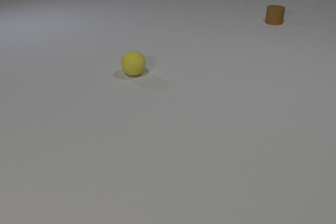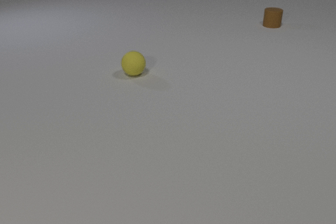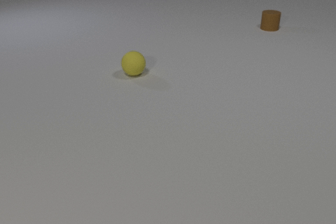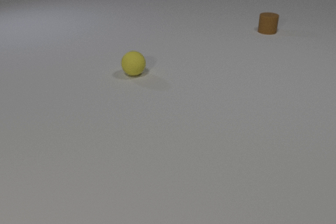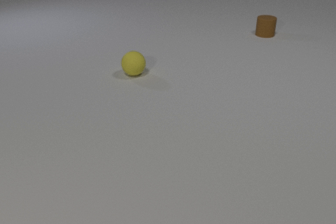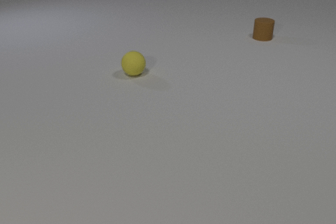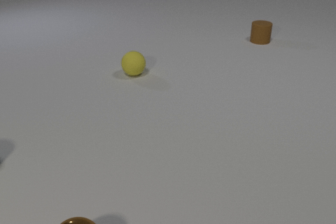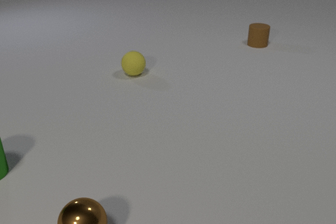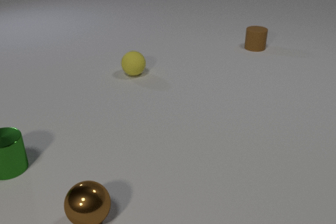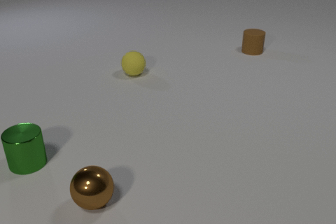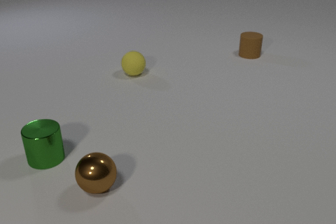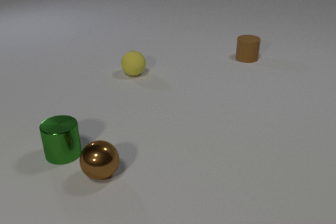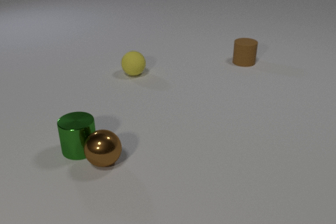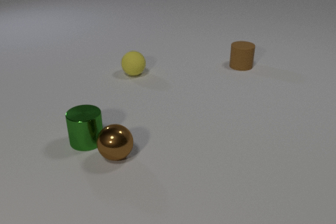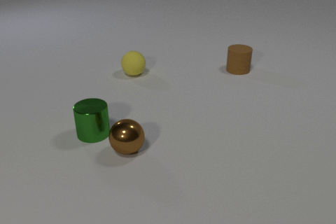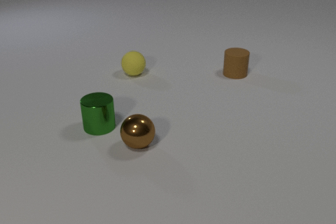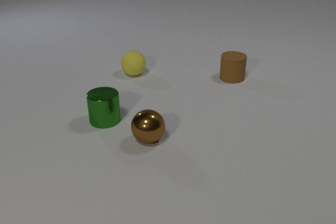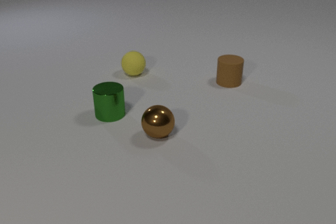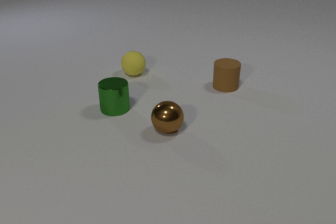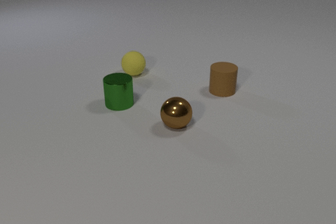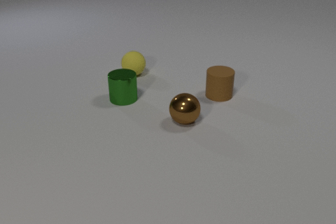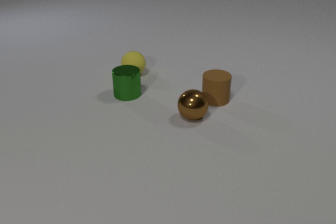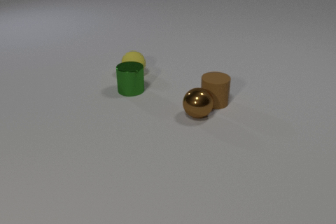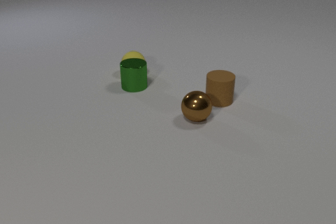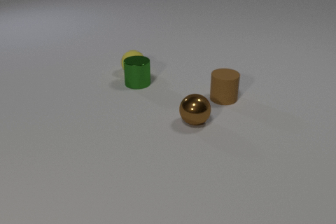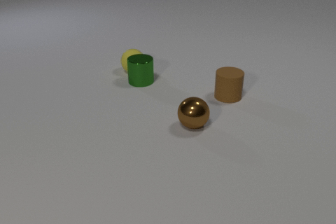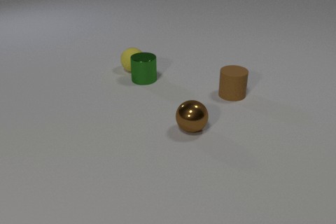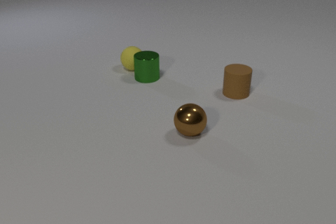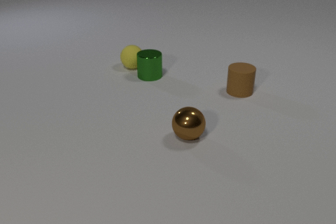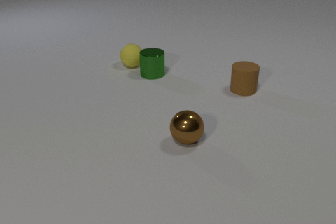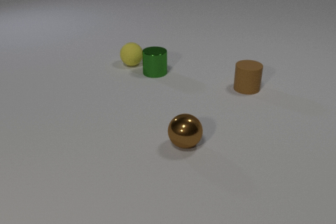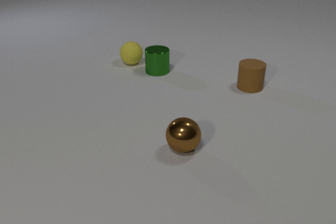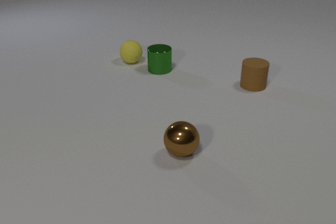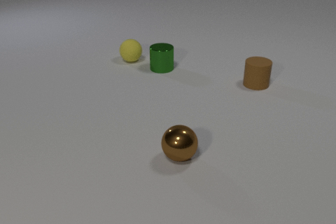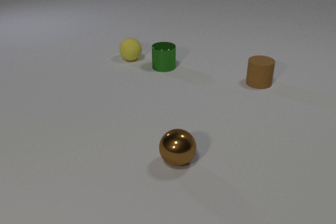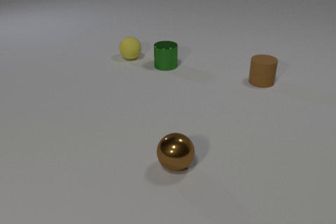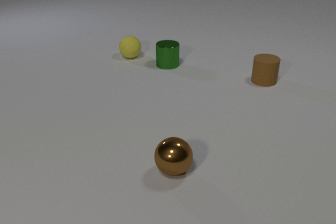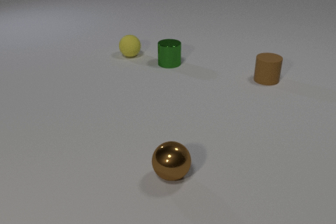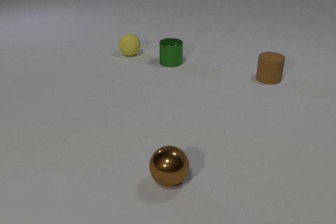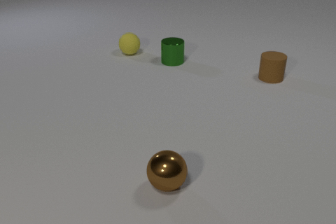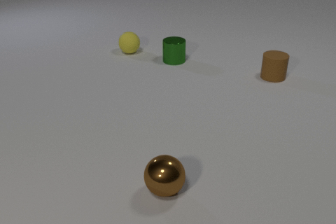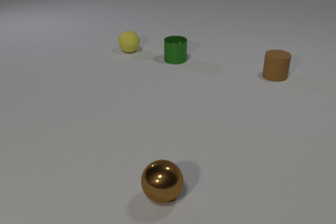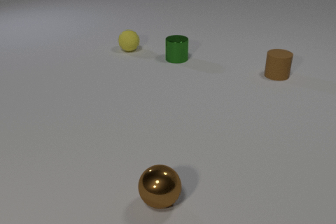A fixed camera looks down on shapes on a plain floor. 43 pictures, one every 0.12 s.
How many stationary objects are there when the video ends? 0.
What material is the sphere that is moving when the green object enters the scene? metal.
How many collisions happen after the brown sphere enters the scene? 3.
0.00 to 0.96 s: The brown metal sphere comes in at the bottom edge, rolls away from the camera. The green metal cylinder comes in at the left edge, slides to the right. The brown rubber cylinder slides toward the camera.
0.96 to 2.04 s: The brown metal sphere rolls away from the camera and to the right. The green metal cylinder slides to the right and away from the camera. The brown rubber cylinder slides toward the camera. The brown metal sphere and the green metal cylinder collide.
2.04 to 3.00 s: The brown metal sphere rolls to the right and away from the camera. The green metal cylinder slides away from the camera and to the right. The yellow rubber sphere rolls away from the camera. The brown rubber cylinder slides toward the camera. The brown metal sphere and the brown rubber cylinder collide. The green metal cylinder and the yellow rubber sphere collide.
3.00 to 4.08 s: The brown metal sphere rolls toward the camera. The green metal cylinder slides away from the camera and to the right. The yellow rubber sphere rolls away from the camera. The brown rubber cylinder slides away from the camera and to the right.
4.08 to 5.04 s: The brown metal sphere rolls toward the camera. The green metal cylinder slides away from the camera and to the right. The yellow rubber sphere rolls away from the camera. The brown rubber cylinder slides away from the camera and to the right.
